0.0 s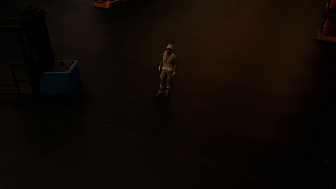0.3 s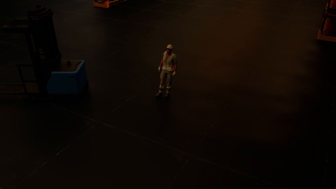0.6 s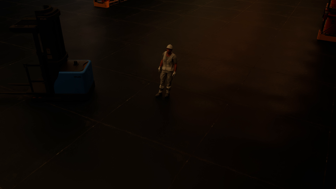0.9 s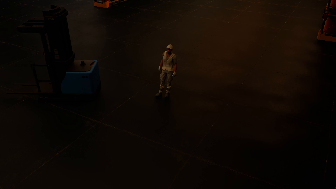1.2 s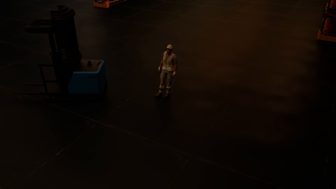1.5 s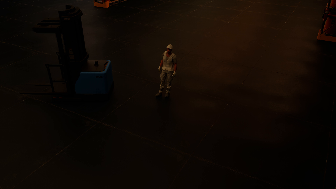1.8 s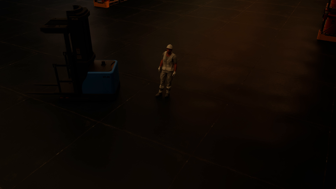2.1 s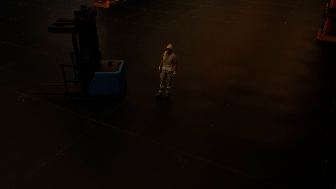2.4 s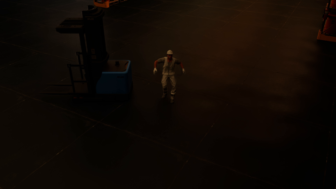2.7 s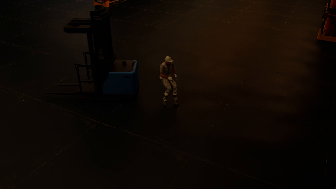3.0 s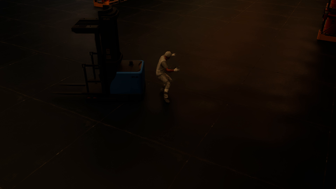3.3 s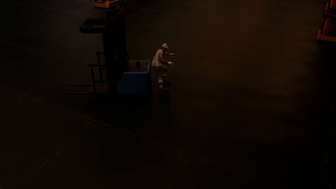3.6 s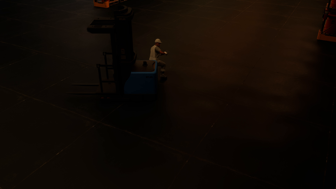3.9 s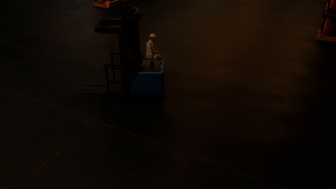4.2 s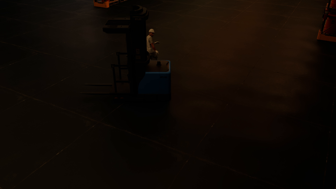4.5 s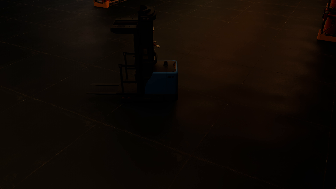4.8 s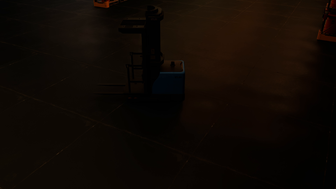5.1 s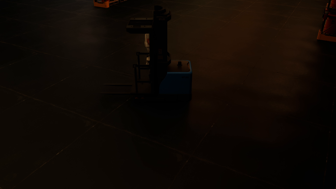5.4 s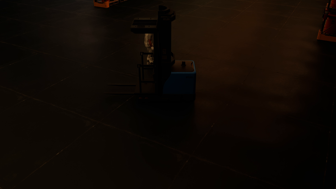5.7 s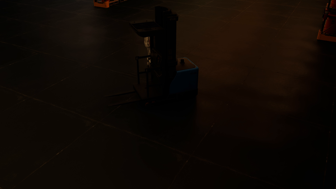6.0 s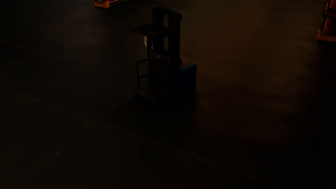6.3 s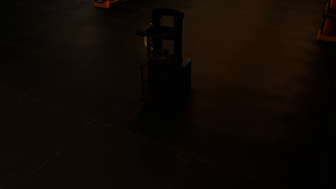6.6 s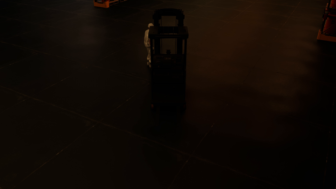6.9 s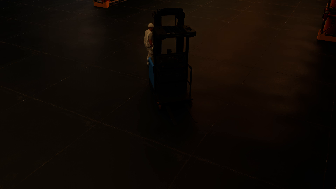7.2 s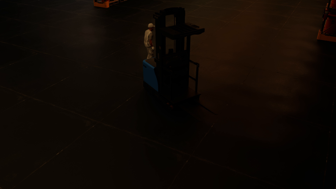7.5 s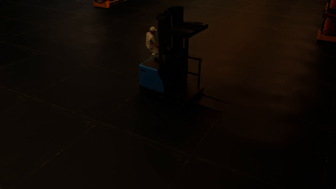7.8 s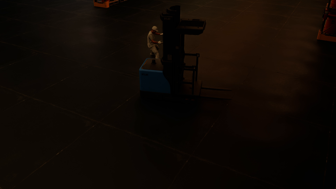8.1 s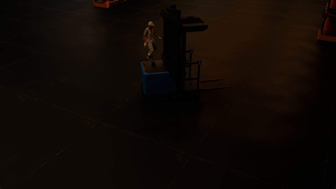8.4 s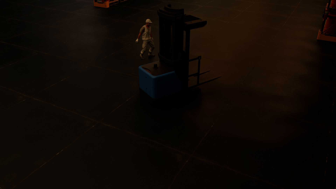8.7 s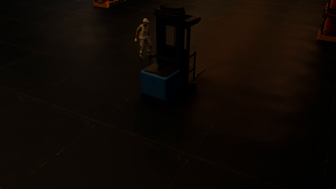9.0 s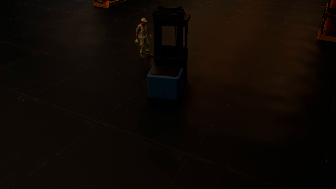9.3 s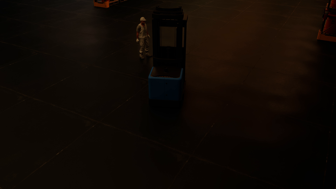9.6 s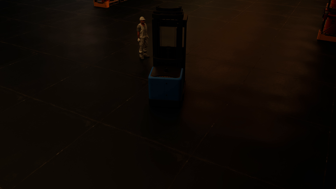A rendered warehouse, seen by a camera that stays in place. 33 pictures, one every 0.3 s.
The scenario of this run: Near miss between a forklift and a person.
